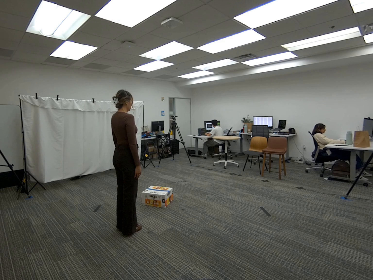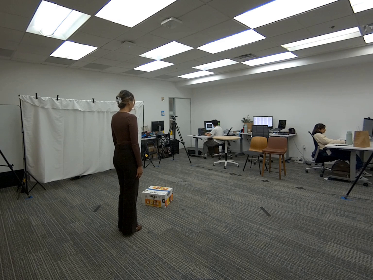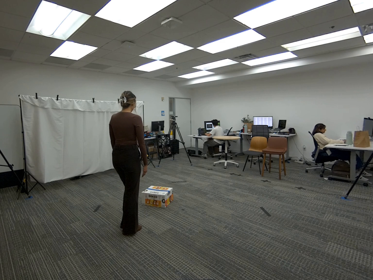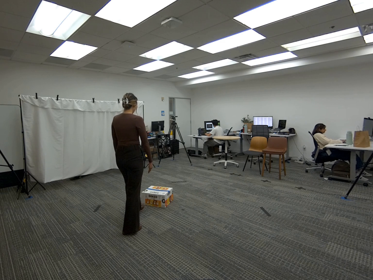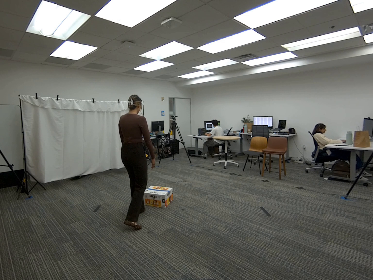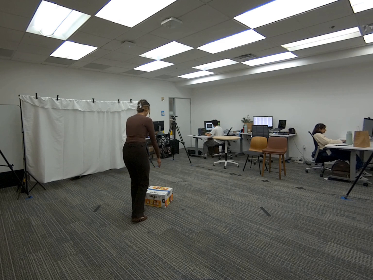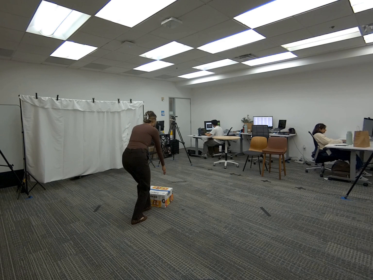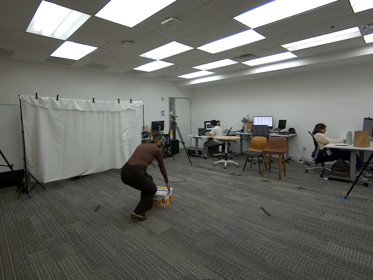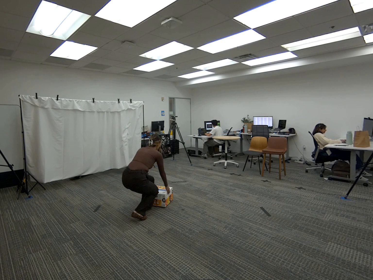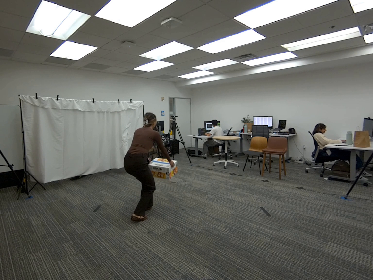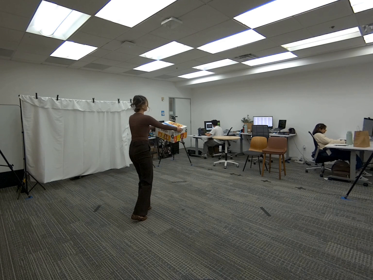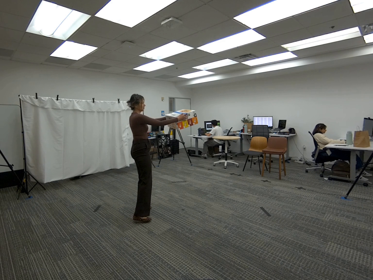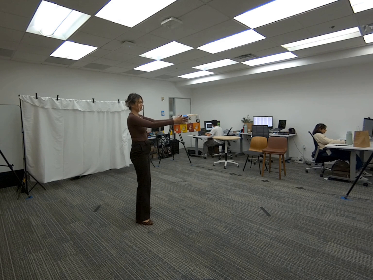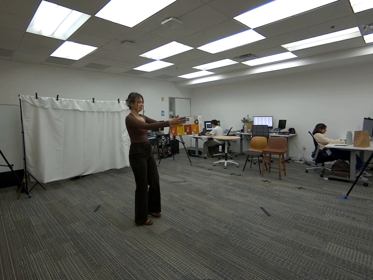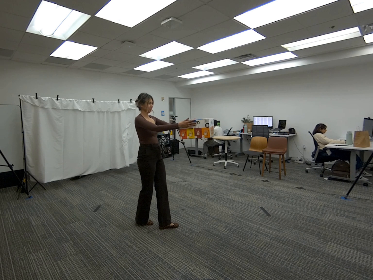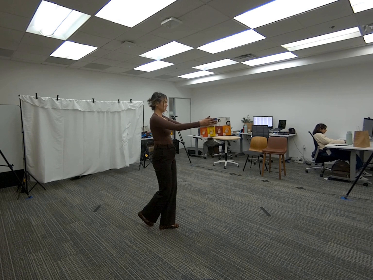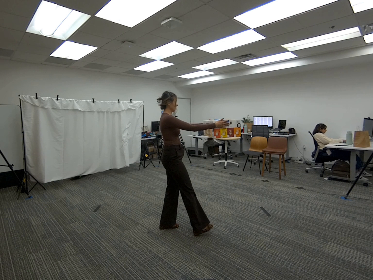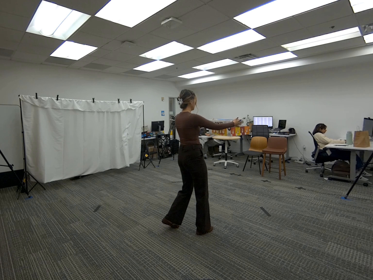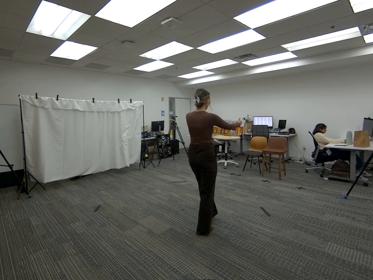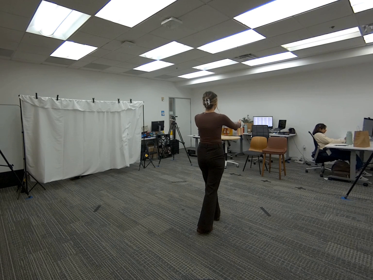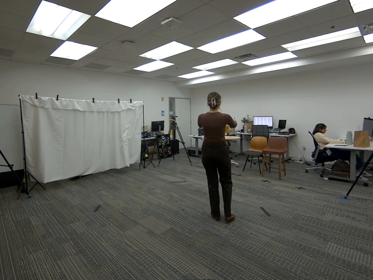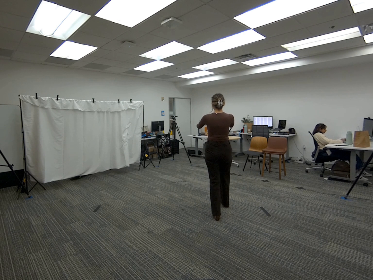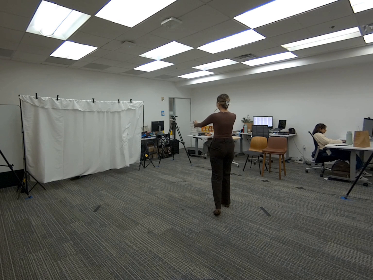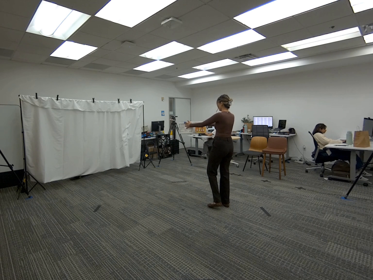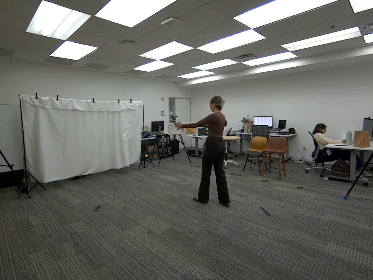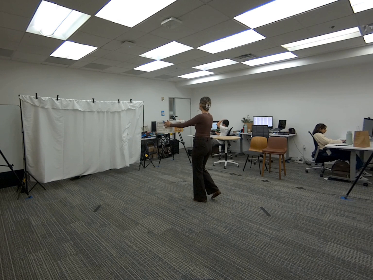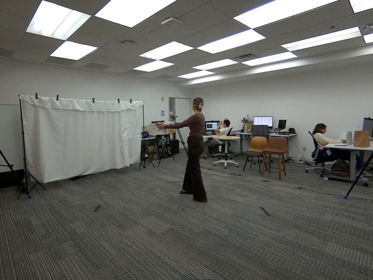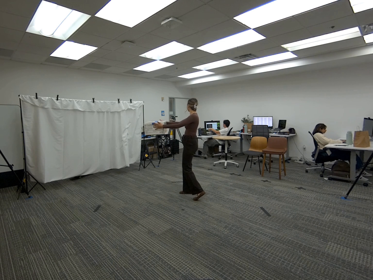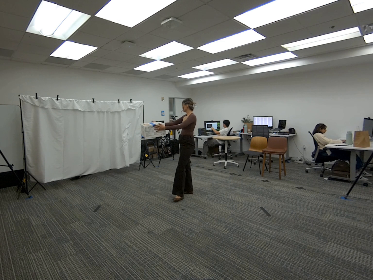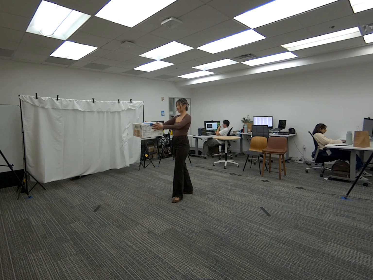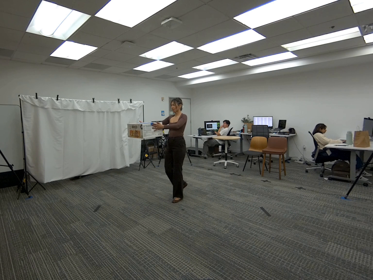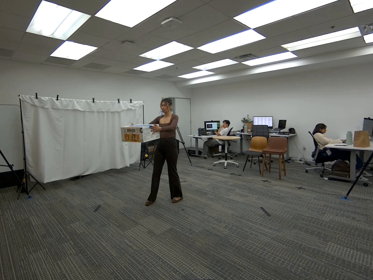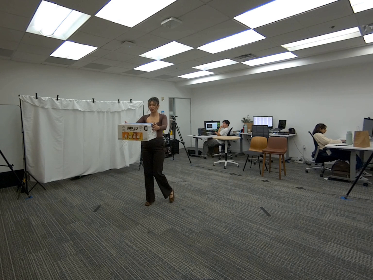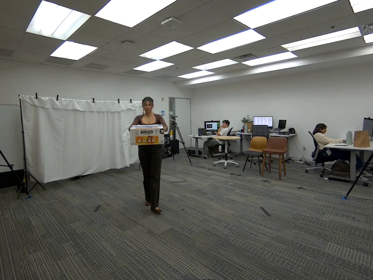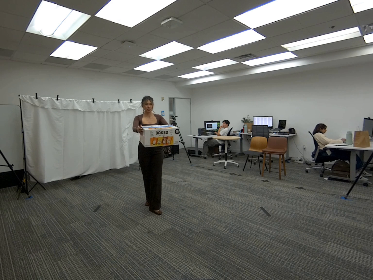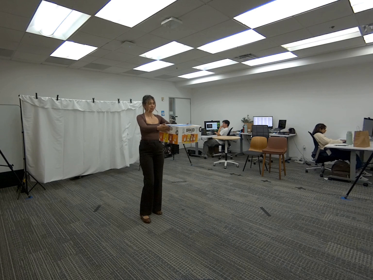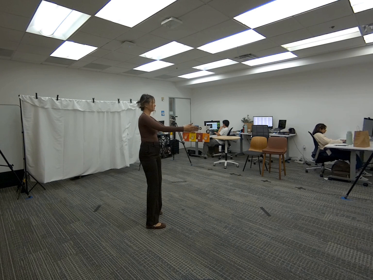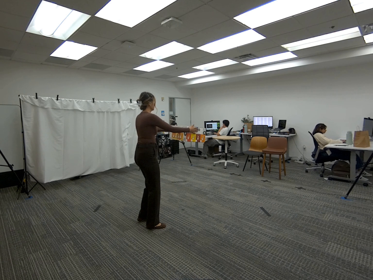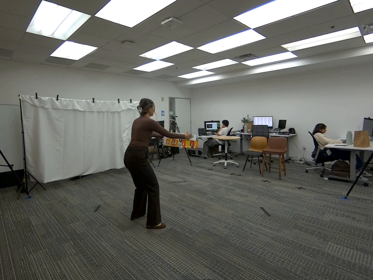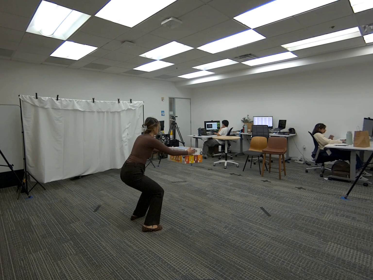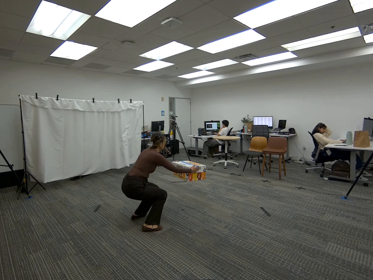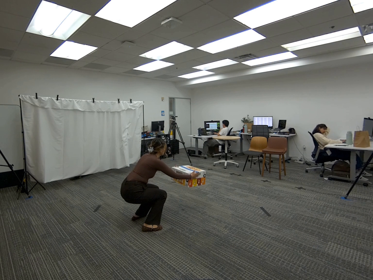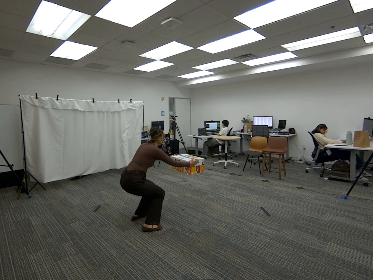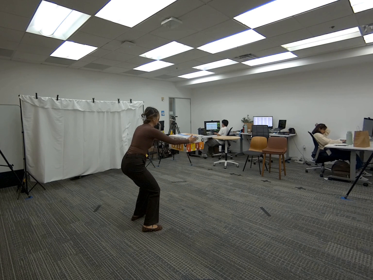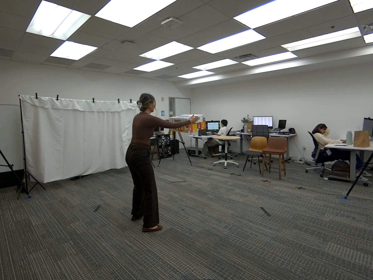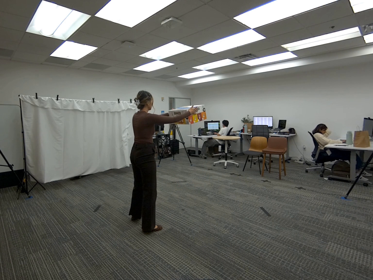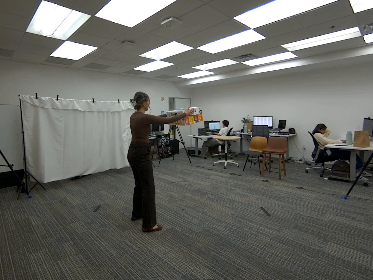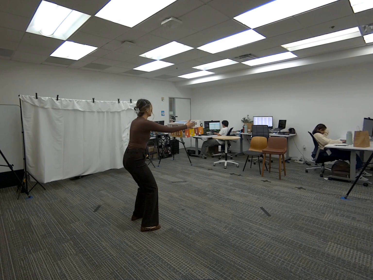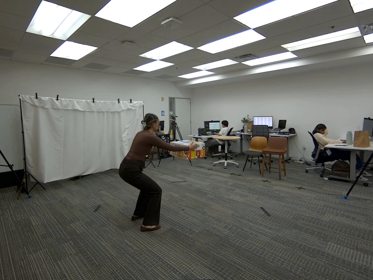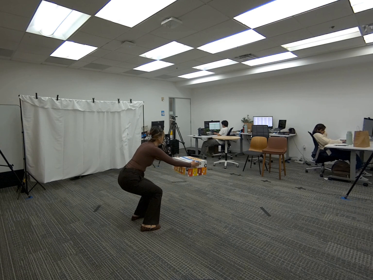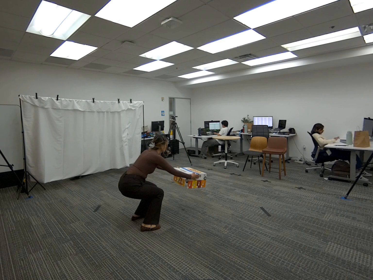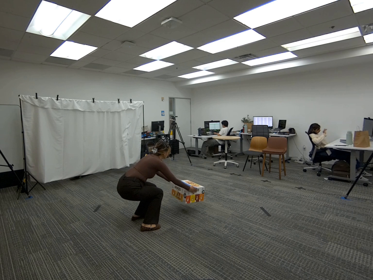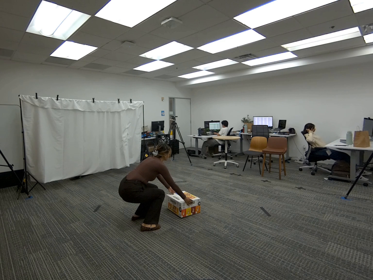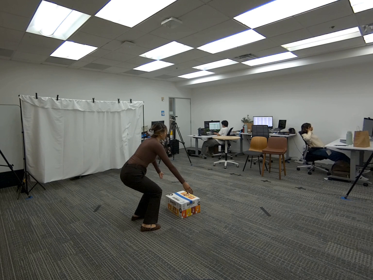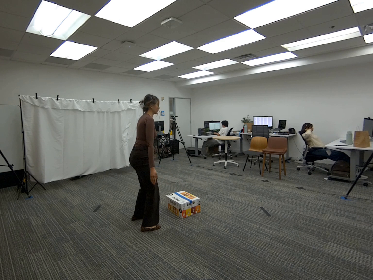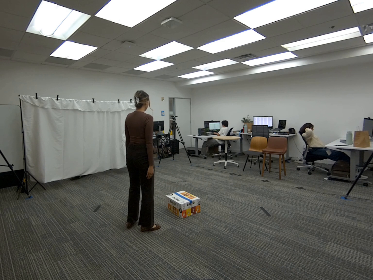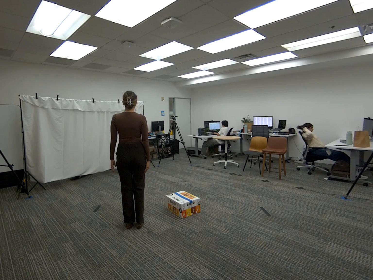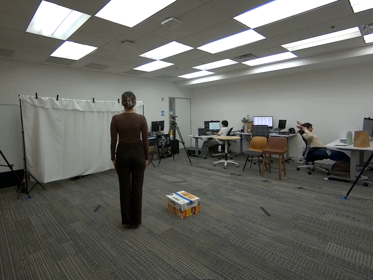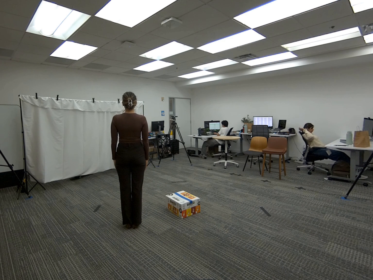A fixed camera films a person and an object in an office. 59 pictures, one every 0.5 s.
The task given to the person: Walk over to the snack box. Pick up the box with both hands and perform a few squats. Put the box back on the ground when finished.
